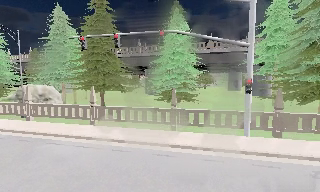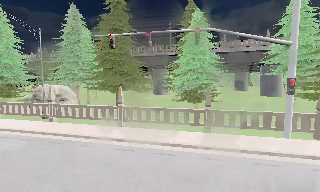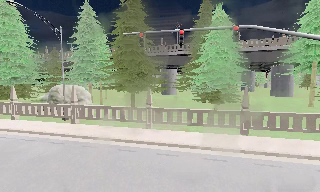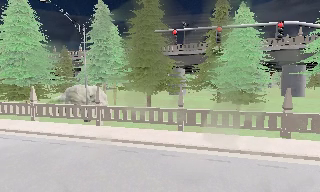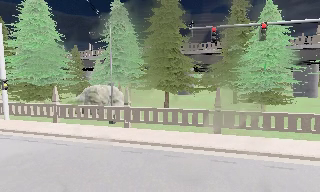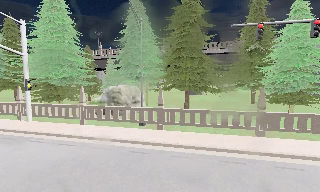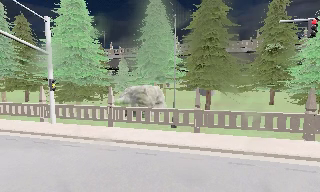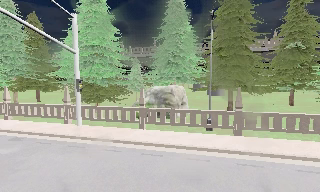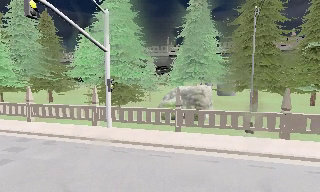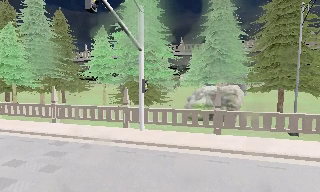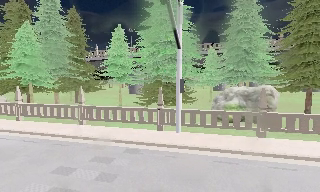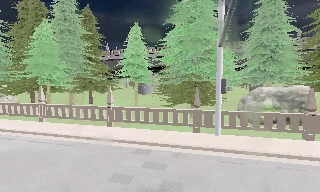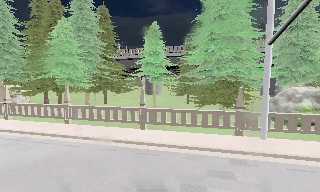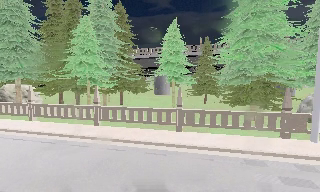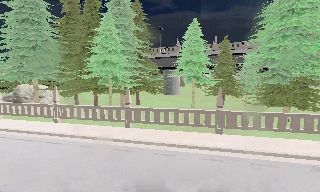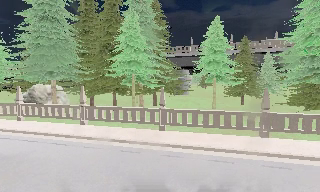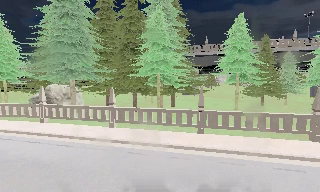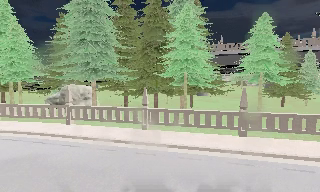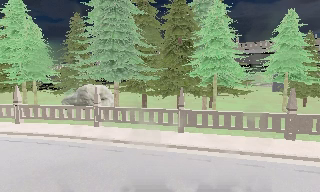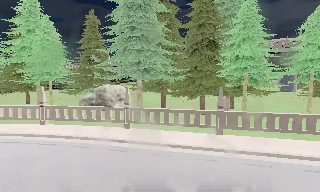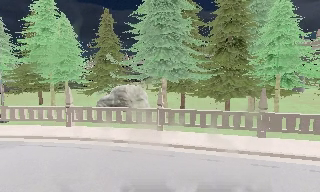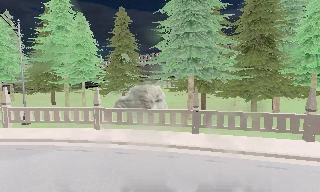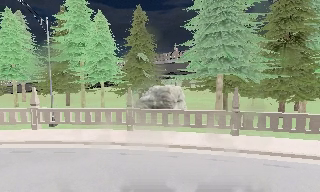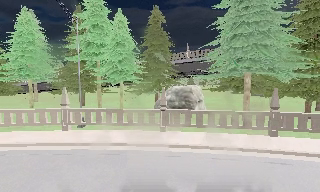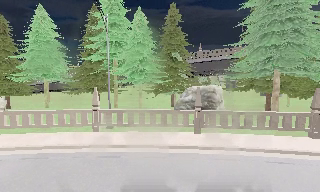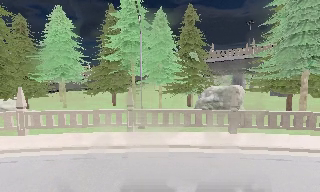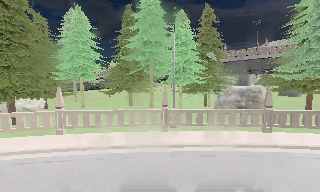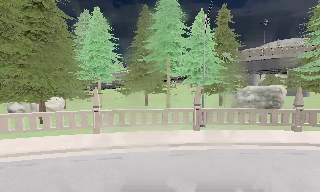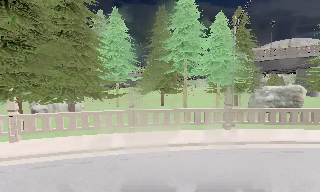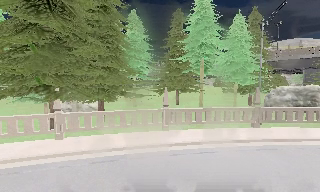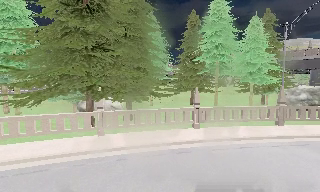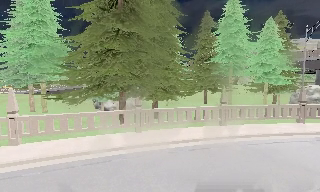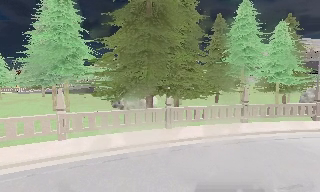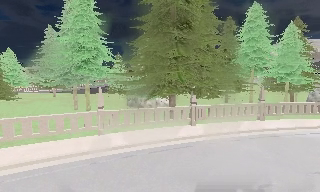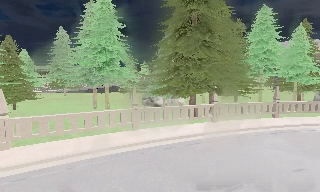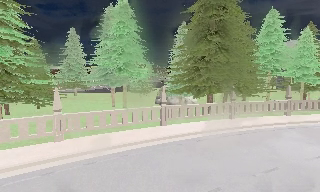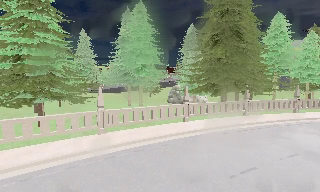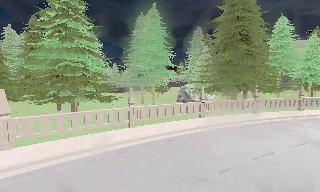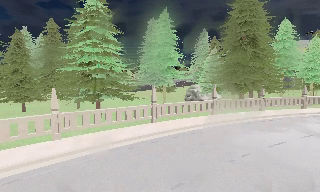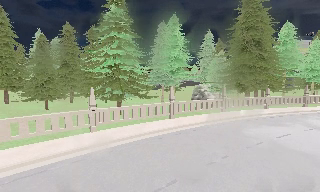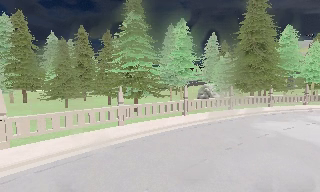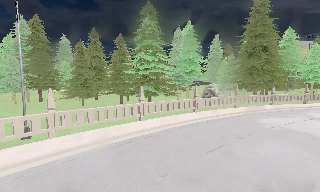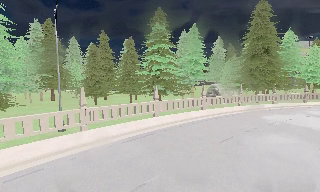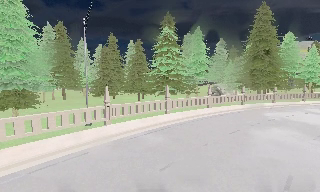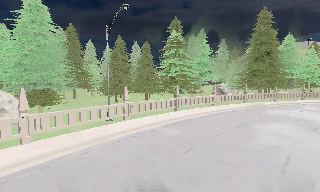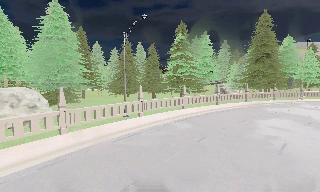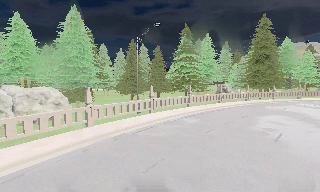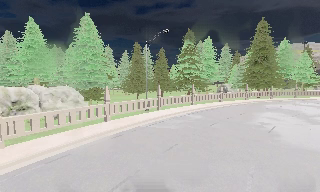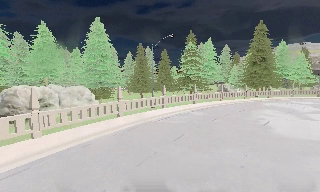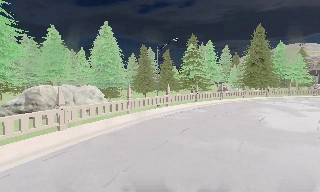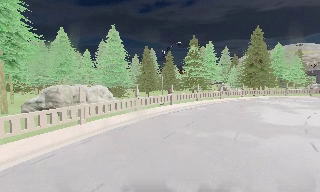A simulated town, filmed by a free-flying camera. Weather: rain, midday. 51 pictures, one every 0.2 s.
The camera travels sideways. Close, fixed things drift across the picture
to the right.
0.0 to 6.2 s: The camera travels to its left, about 70 m, so close, fixed things drift to the right.
6.2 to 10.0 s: The camera travels backward and to its left, about 35 m, so what stands in front gets smaller.
The film runs backward here.
